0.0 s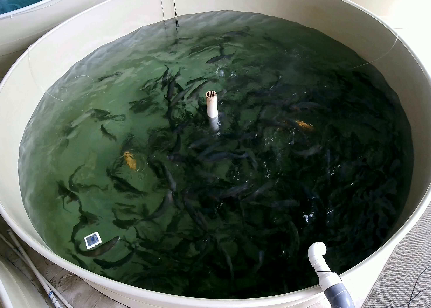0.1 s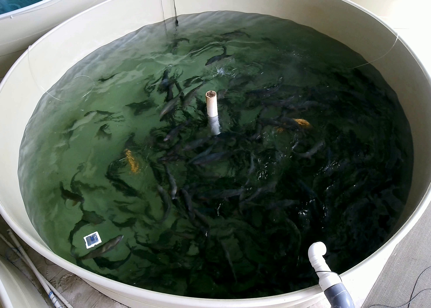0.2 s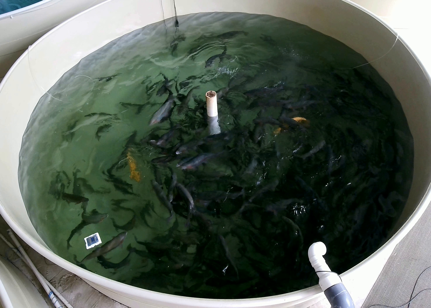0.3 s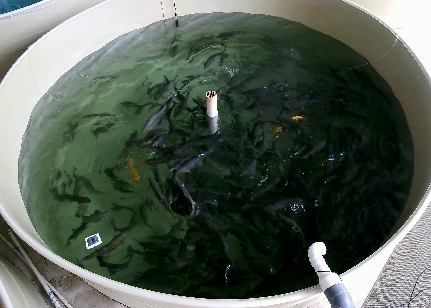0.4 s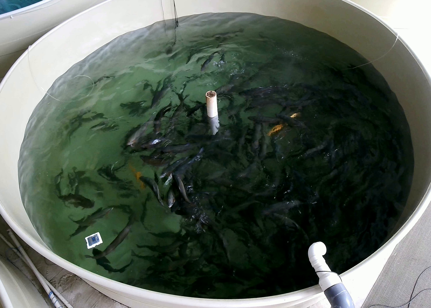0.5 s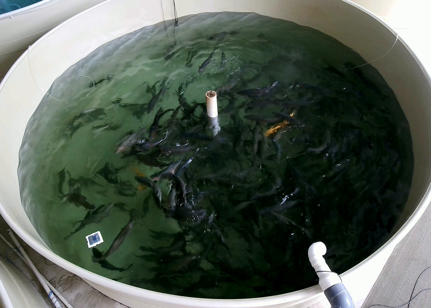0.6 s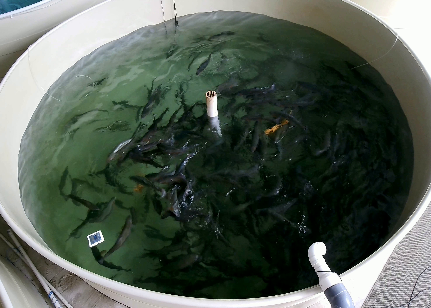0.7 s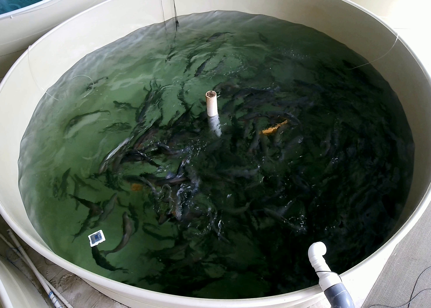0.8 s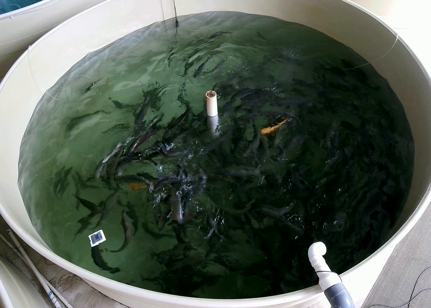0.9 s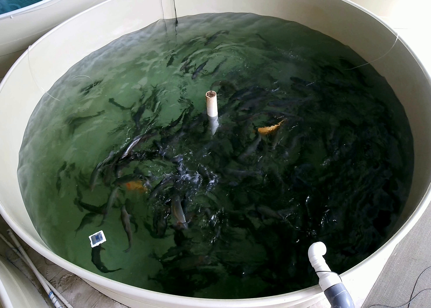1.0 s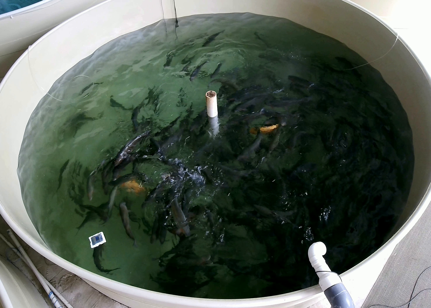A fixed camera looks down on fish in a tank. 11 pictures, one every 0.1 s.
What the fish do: Foraging.
